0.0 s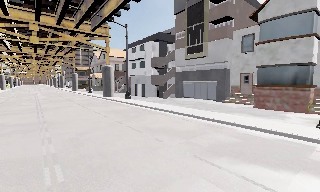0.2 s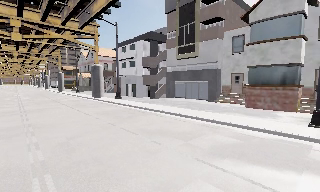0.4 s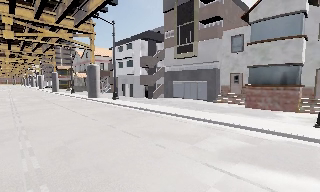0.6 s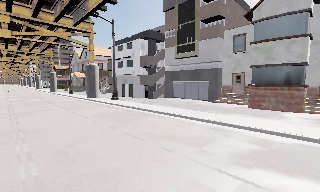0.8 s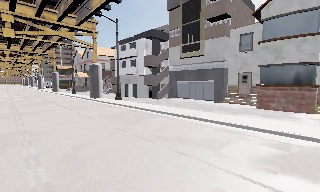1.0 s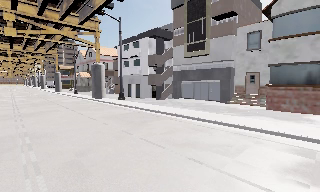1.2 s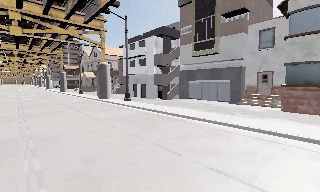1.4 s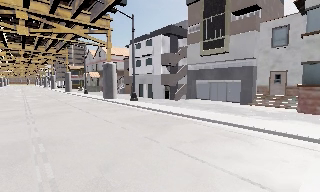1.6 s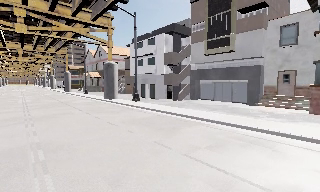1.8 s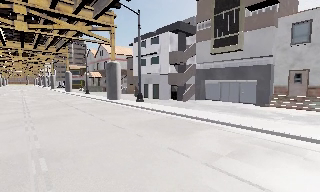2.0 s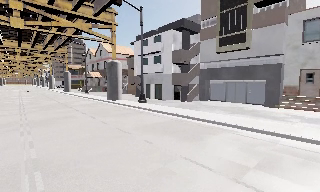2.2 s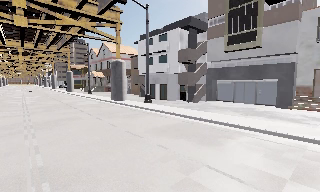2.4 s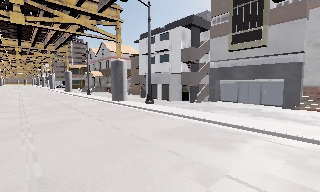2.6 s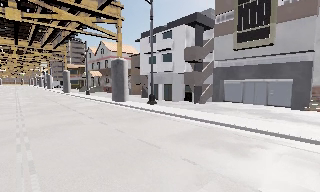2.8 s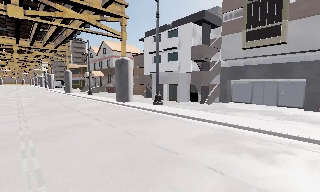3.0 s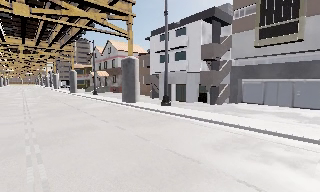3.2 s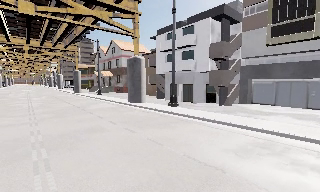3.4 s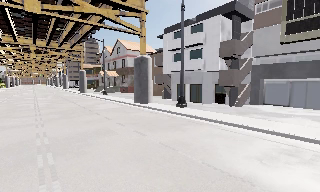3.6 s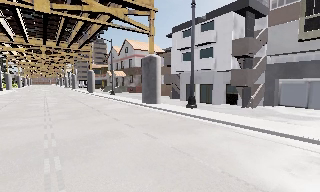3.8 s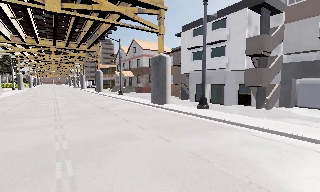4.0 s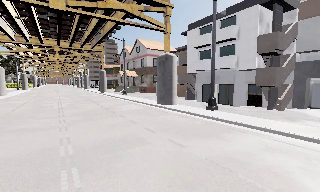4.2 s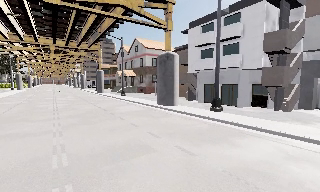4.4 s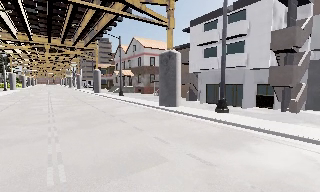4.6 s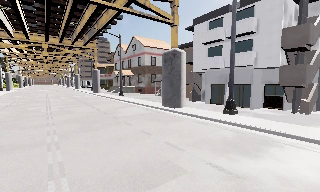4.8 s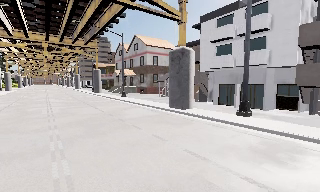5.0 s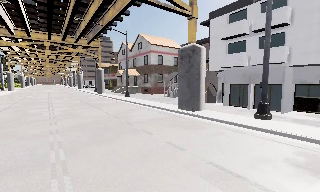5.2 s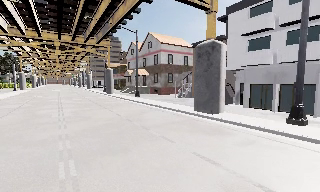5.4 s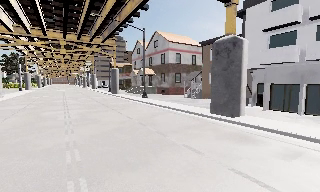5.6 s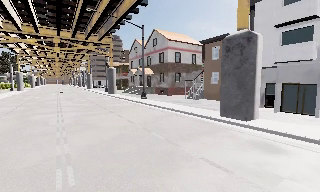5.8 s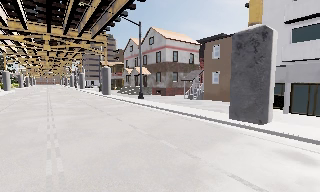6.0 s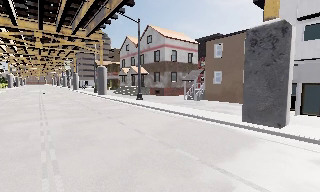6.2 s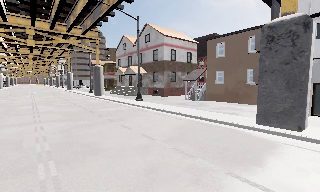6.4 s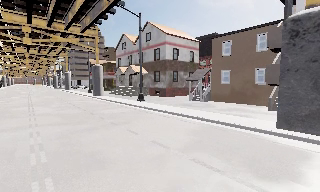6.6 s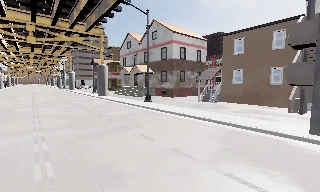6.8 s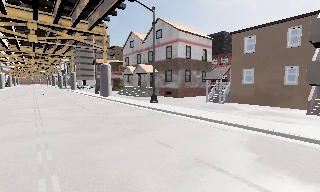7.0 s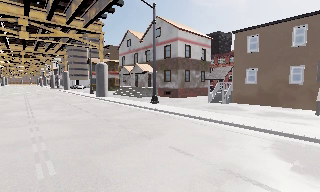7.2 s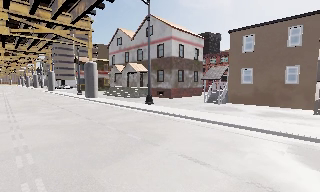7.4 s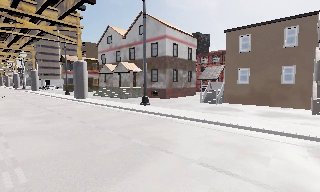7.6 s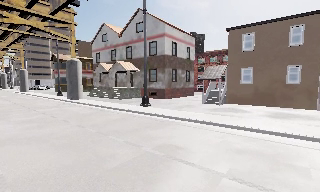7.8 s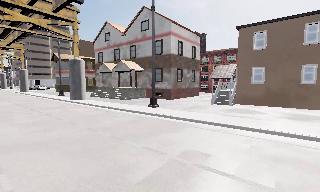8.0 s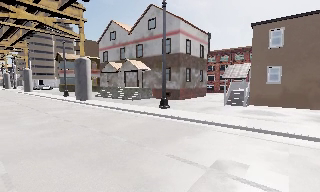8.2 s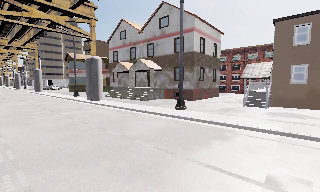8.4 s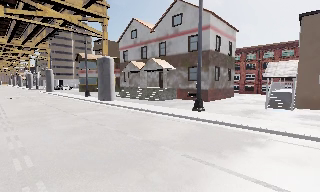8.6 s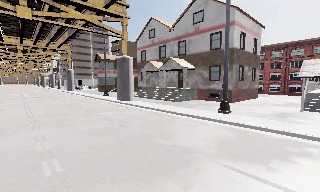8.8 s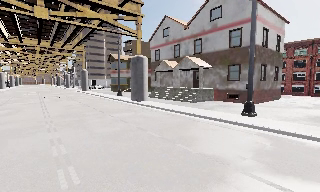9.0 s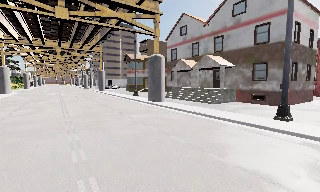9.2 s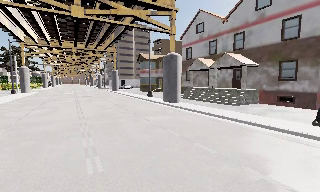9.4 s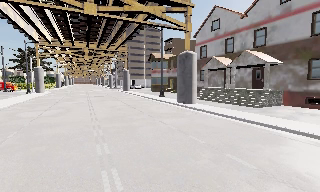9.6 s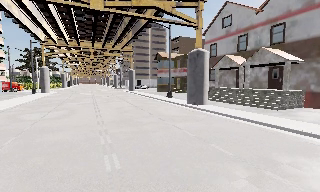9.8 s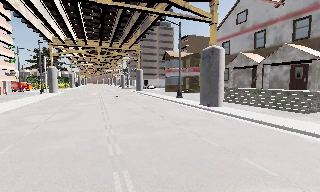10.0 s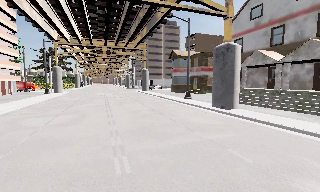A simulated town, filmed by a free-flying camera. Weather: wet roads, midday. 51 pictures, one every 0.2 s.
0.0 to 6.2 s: The camera travels forward and to its left, about 25 m, so what stands in front looms larger. It gains speed.
6.2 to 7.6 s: The camera pans to its right, which is clockwise from overhead, by about 10 degrees. It travels forward and to its left, about 7 m, so what stands in front looms larger.
7.6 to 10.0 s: The camera pans to its left, which is counterclockwise from overhead, by about 30 degrees. It travels forward and to its left, about 11 m.
The film runs forward here.
